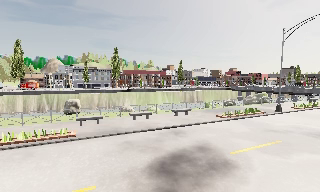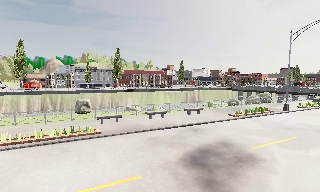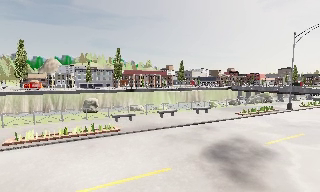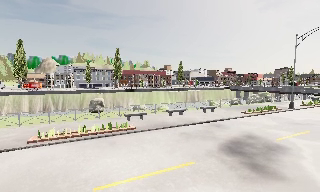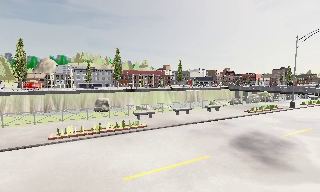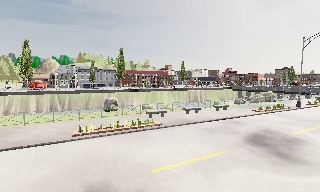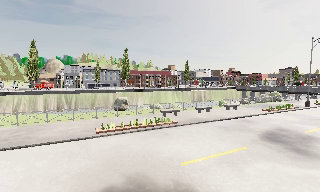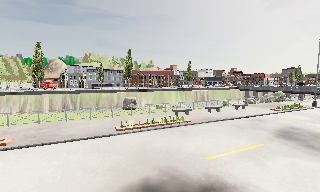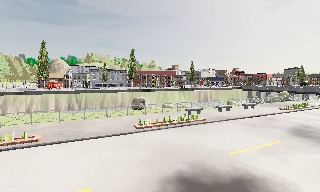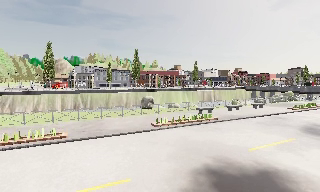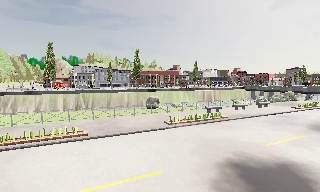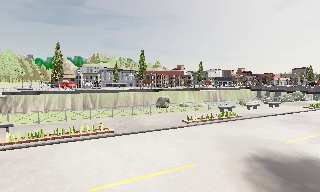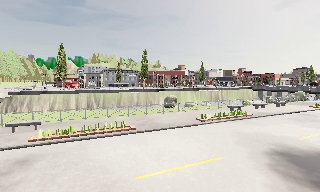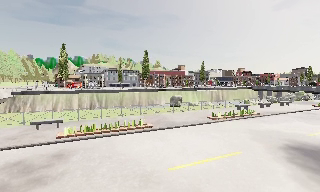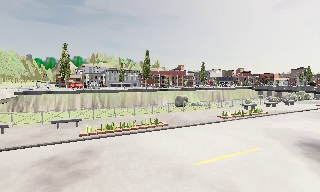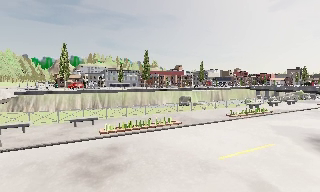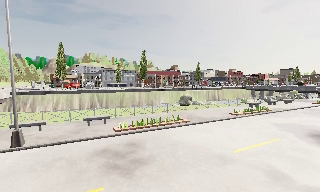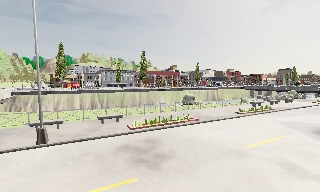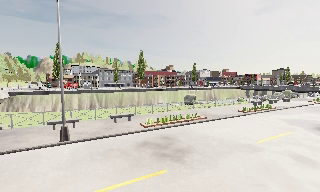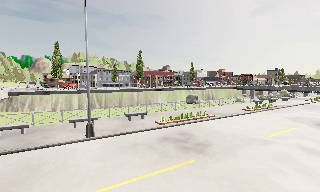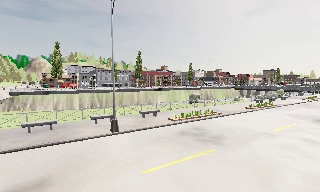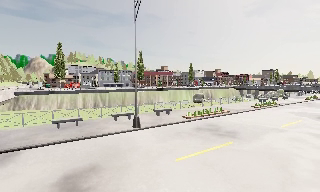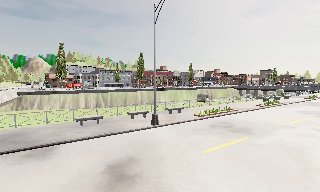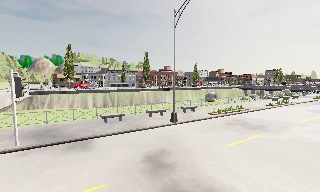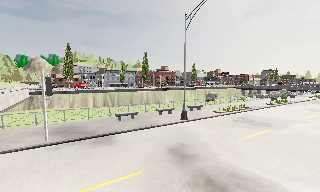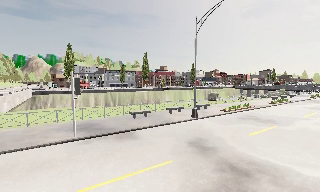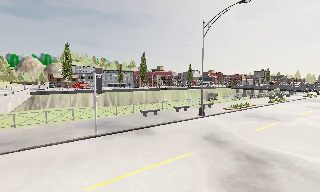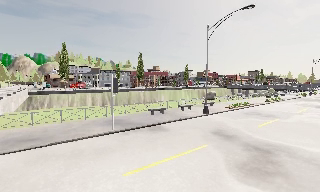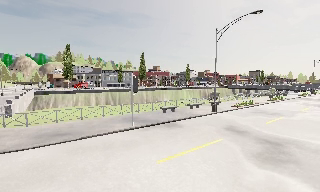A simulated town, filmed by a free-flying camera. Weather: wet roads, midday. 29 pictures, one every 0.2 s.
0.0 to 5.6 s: The camera pans to its right, which is clockwise from overhead, by about 10 degrees. It travels to its left and backward, about 30 m, so close, fixed things drift to the right.
The film runs backward here.
